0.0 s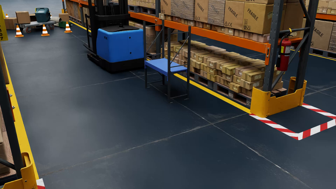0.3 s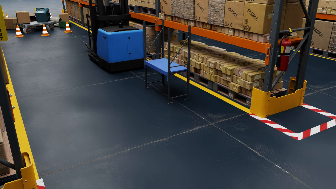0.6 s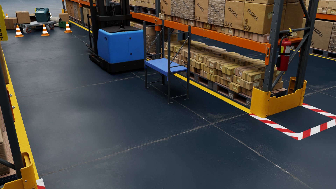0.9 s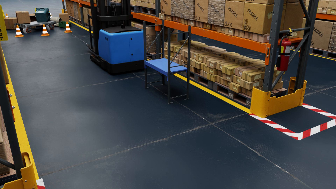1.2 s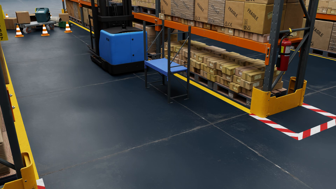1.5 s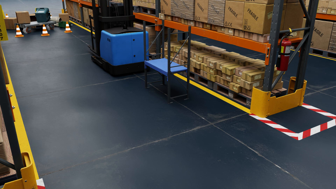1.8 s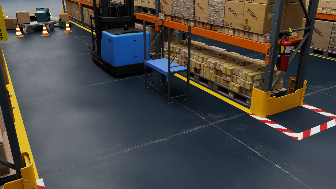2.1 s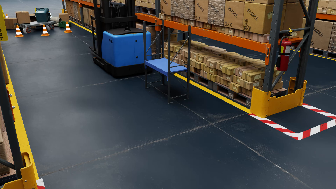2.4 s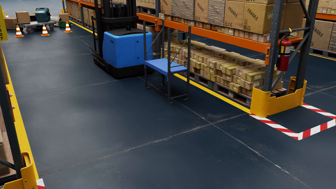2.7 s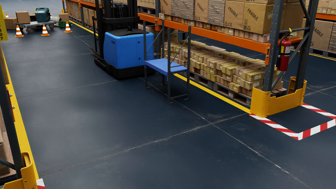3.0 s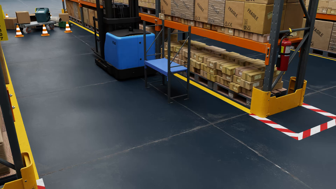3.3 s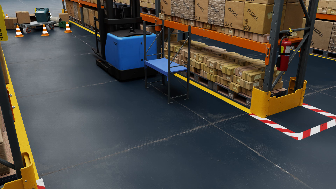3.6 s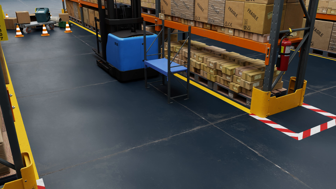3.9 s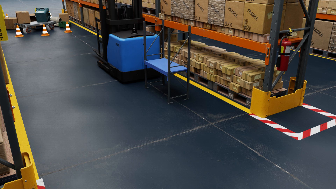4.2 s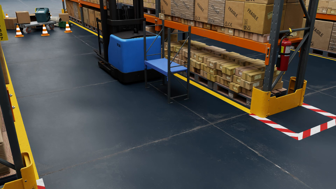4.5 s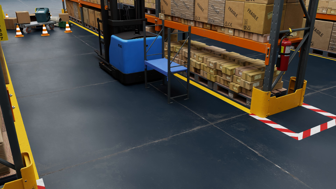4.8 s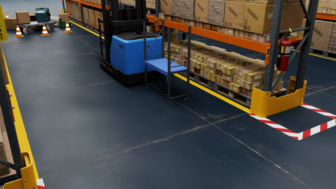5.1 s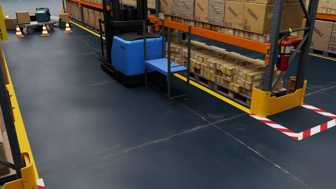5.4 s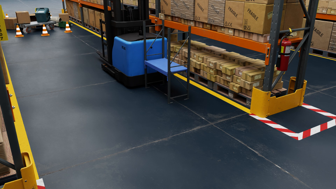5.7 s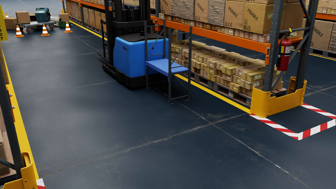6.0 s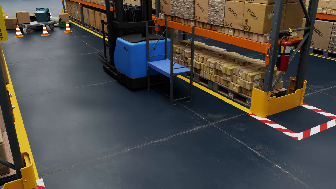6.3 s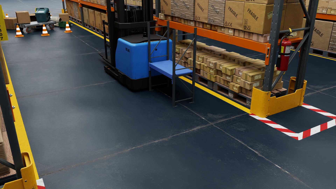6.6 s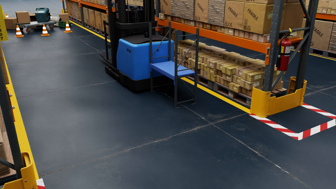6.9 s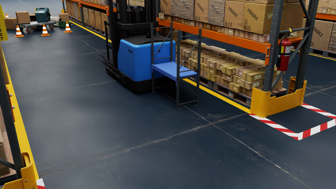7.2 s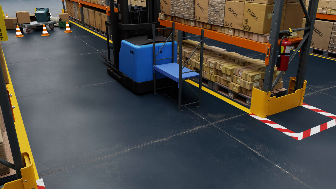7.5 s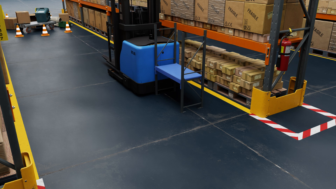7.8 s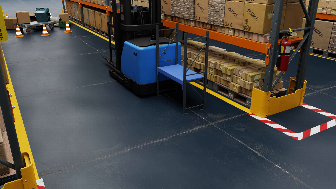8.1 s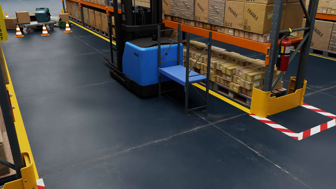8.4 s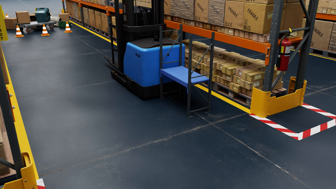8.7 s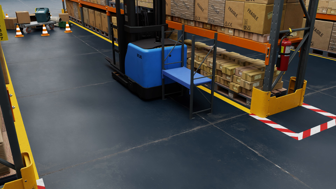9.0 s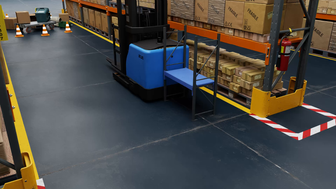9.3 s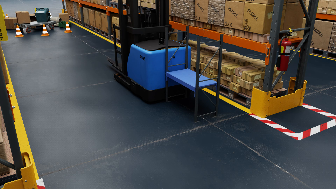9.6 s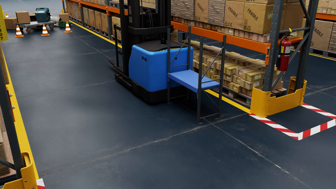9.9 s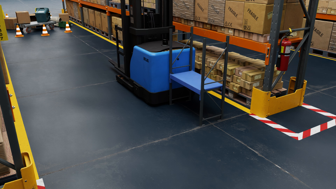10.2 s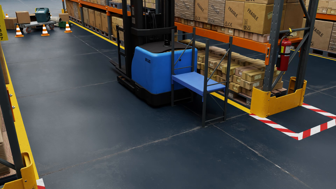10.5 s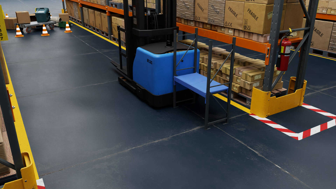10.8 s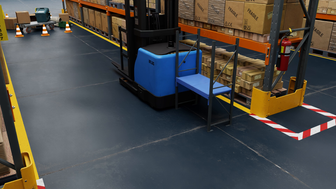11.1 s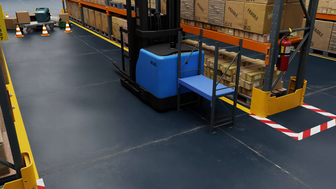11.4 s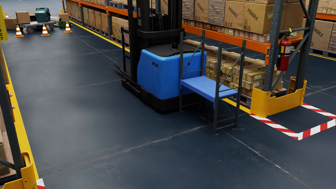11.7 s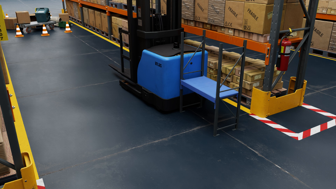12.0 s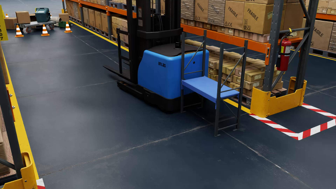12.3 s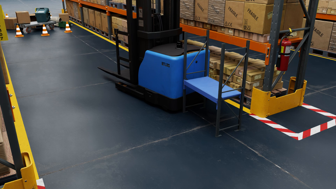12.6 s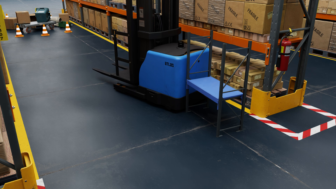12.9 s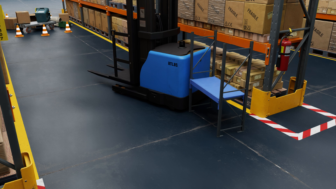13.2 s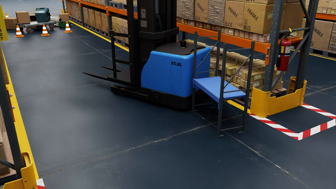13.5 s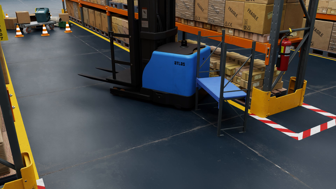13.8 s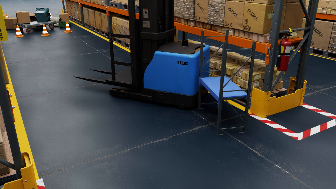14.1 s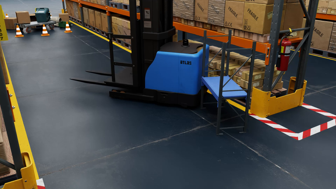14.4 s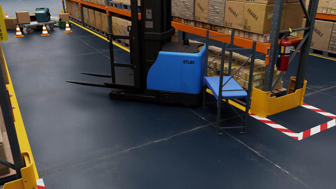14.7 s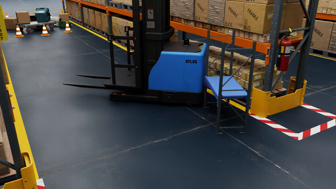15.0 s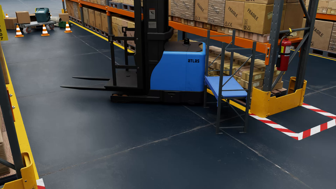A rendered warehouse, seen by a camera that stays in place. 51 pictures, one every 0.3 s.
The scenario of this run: A forklift runs into an object in its way.
